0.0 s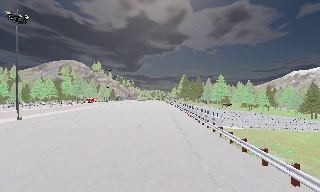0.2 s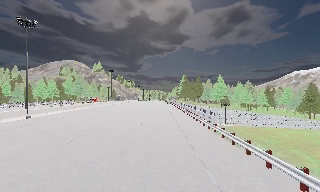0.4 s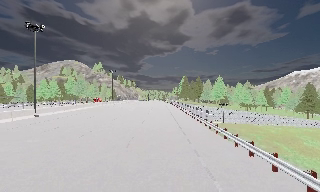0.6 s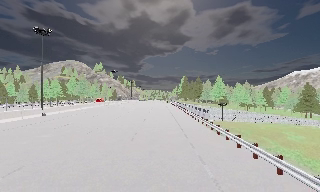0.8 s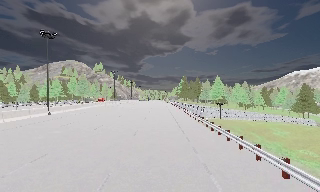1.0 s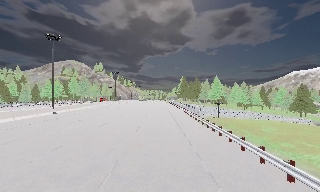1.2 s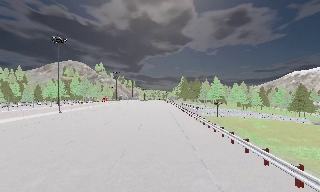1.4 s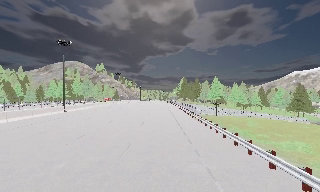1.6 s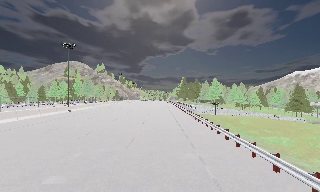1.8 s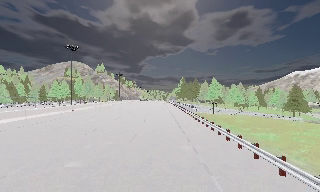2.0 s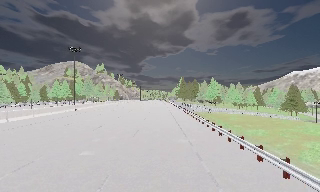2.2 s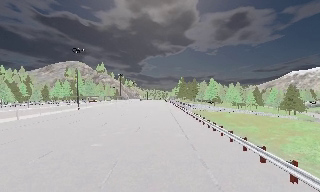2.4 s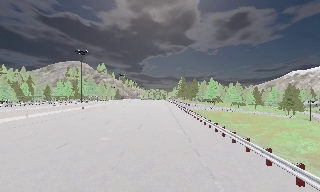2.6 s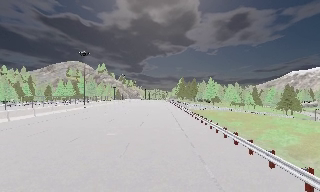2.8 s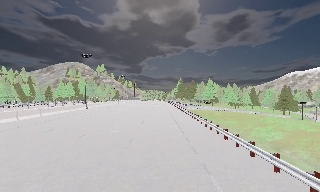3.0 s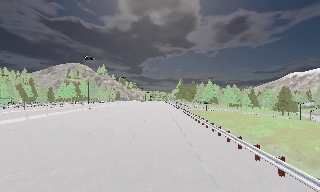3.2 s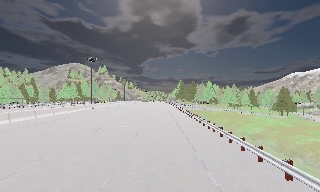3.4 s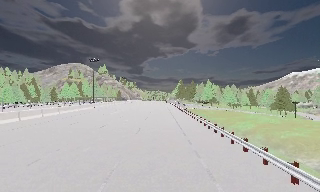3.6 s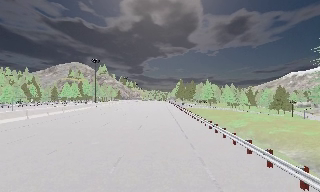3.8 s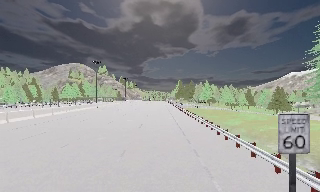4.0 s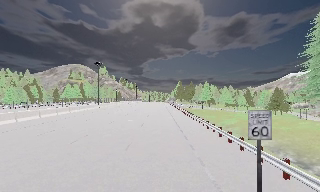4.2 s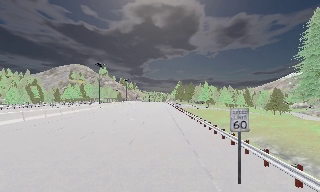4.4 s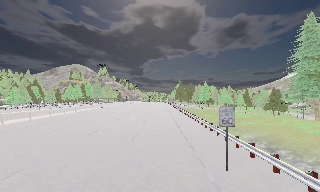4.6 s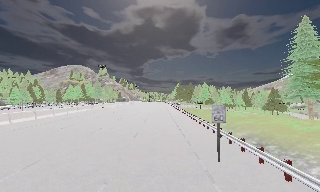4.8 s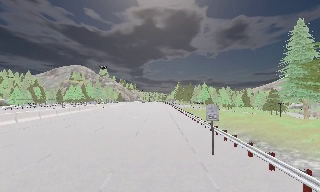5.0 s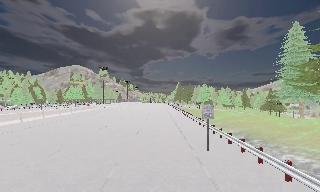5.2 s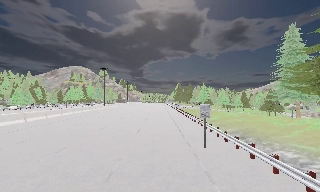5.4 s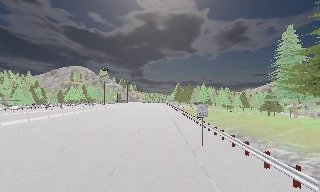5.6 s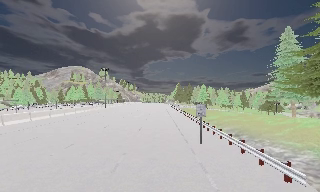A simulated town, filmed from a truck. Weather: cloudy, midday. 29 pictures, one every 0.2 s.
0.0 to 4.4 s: The camera travels backward, about 25 m, so what stands in front gets smaller.
4.4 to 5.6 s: The camera travels backward, about 3.5 m, so what stands in front gets smaller. It loses speed.
The film runs backward here.
